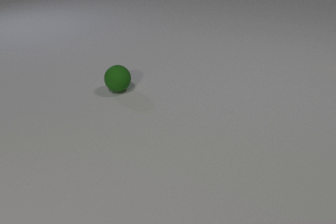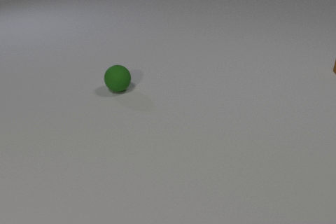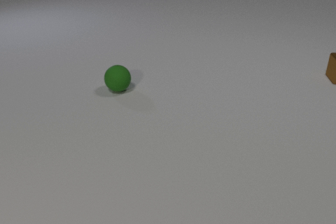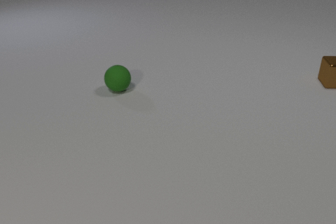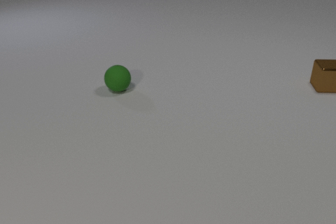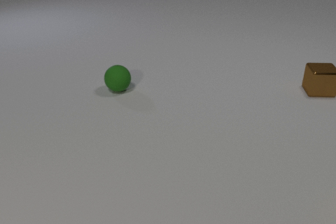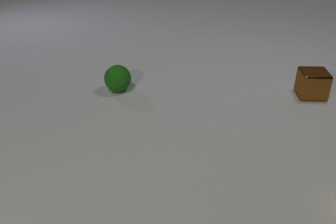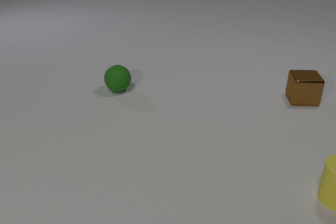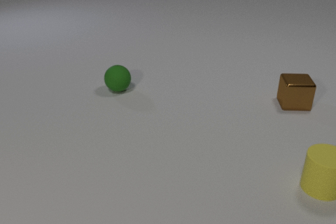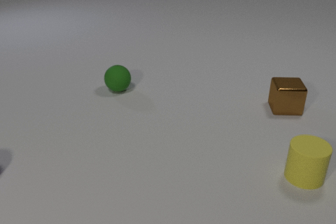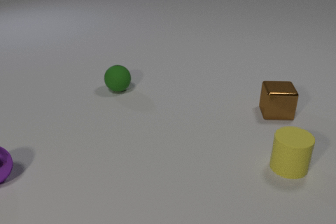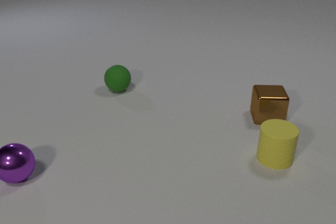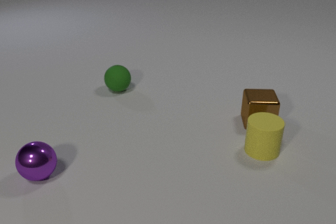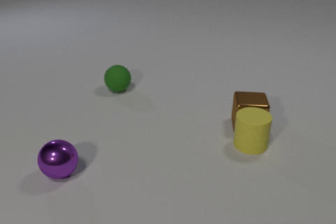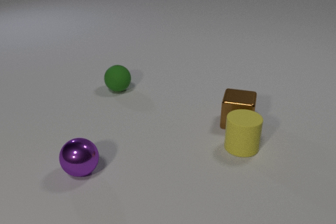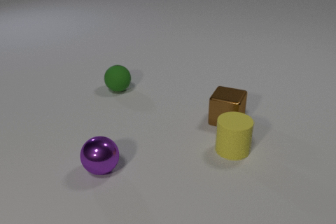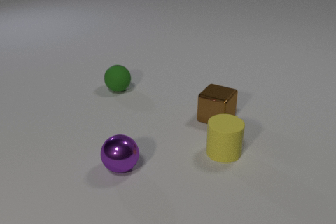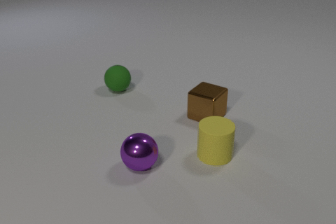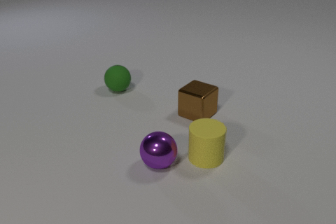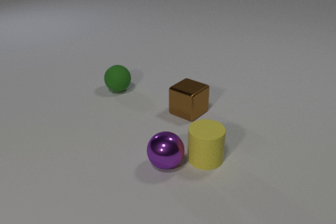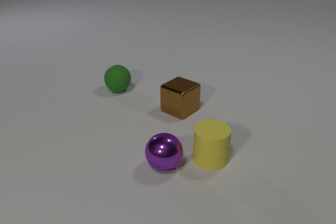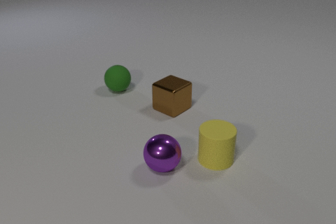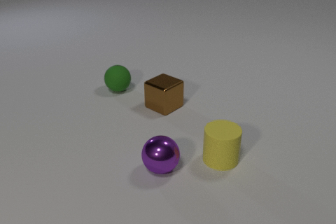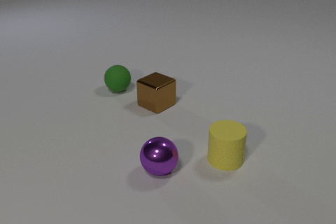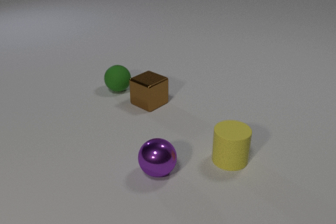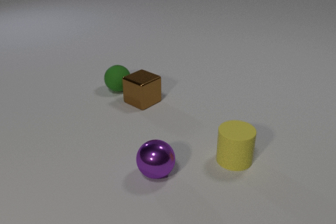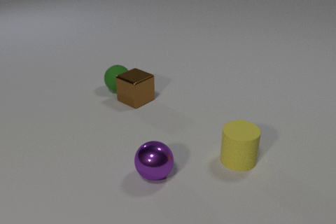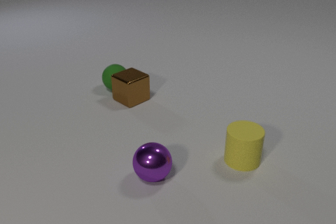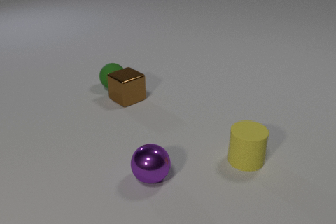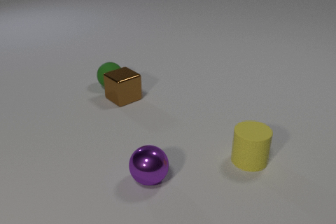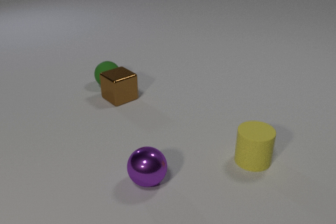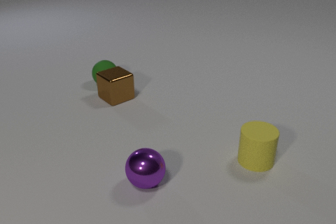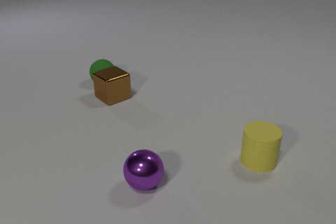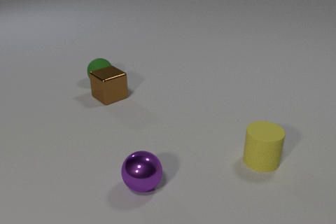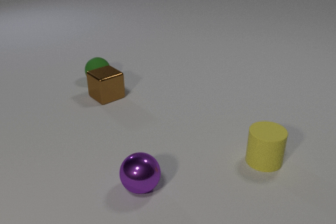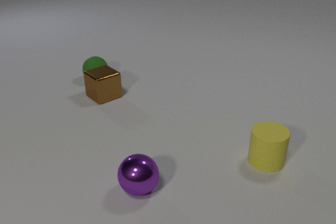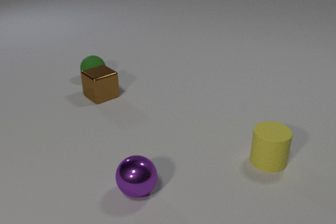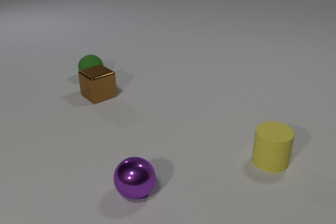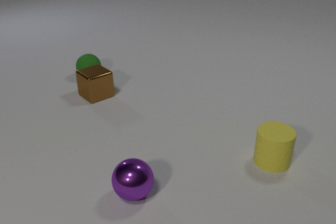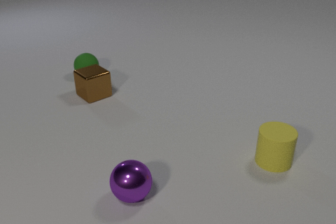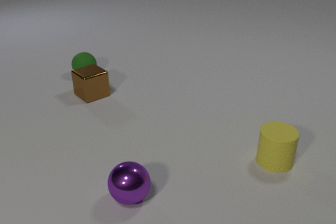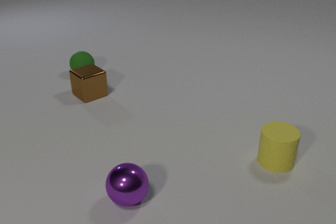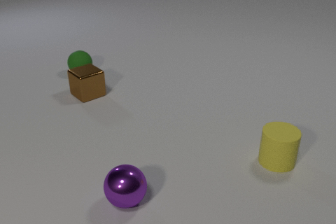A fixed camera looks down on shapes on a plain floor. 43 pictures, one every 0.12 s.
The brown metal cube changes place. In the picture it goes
to the left.
The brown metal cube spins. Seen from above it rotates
clockwise.
0.00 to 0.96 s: The yellow rubber cylinder comes in at the right edge, slides to the left and away from the camera. The brown metal cube comes in at the right edge, slides toward the camera and to the left.
0.96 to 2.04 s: The yellow rubber cylinder slides to the left. The brown metal cube slides to the left and toward the camera, spins clockwise seen from above by about 30 degrees, its near face sliding to the left. The purple metal sphere comes in at the left edge, rolls to the right. The yellow rubber cylinder and the brown metal cube collide.
2.04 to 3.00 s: The yellow rubber cylinder slides to the right. The brown metal cube slides to the left and away from the camera. The purple metal sphere rolls to the right and toward the camera. The yellow rubber cylinder and the purple metal sphere collide.
3.00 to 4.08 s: The yellow rubber cylinder slides to the right. The brown metal cube slides to the left and away from the camera. The purple metal sphere rolls toward the camera and to the left. The green rubber sphere rolls away from the camera and to the left. The brown metal cube and the green rubber sphere collide.
4.08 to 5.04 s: The yellow rubber cylinder slides to the right. The brown metal cube slides to the left and away from the camera. The purple metal sphere rolls toward the camera and to the left. The green rubber sphere rolls away from the camera and to the left.
What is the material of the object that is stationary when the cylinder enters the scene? rubber.
How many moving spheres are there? 2.
What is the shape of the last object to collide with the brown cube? sphere.
